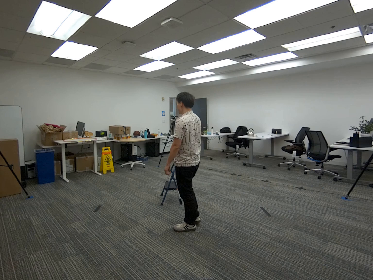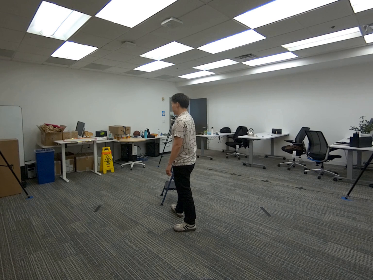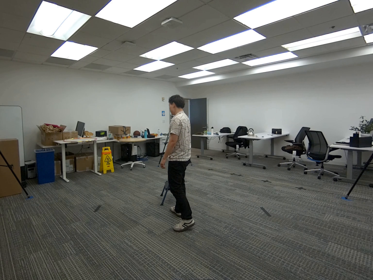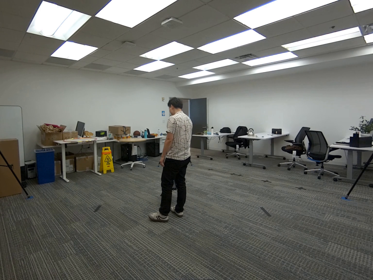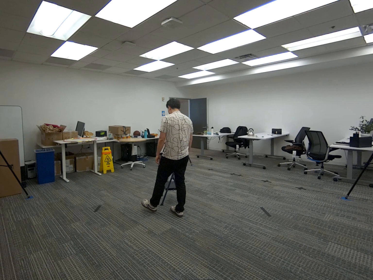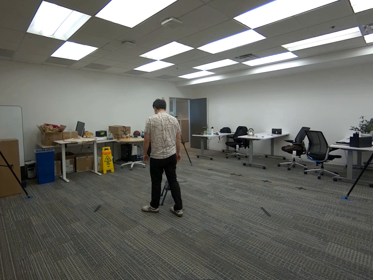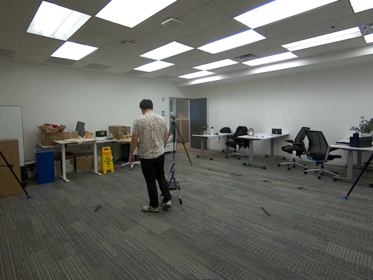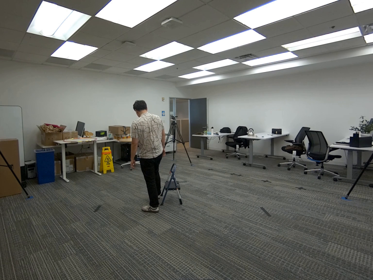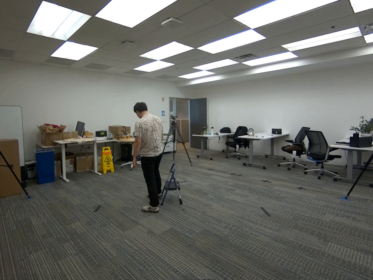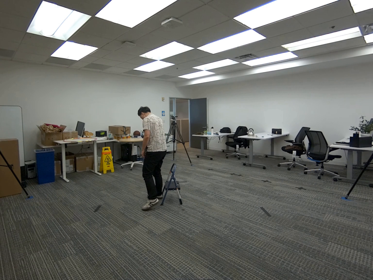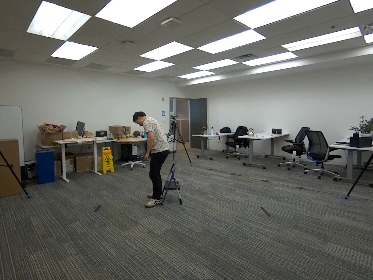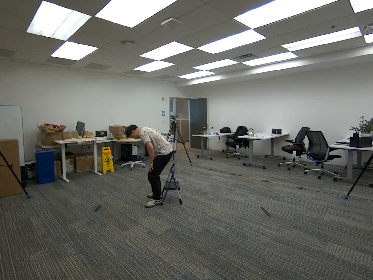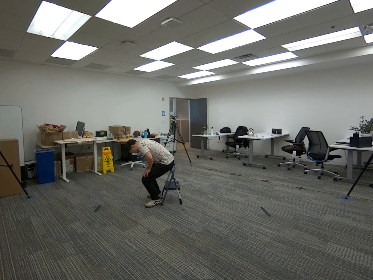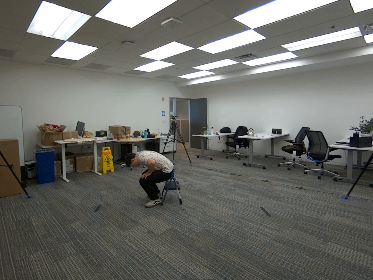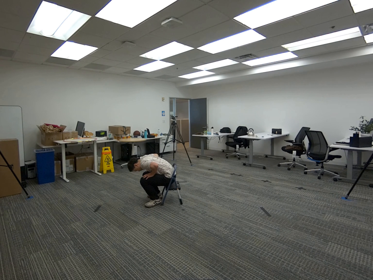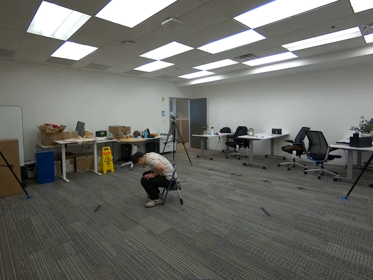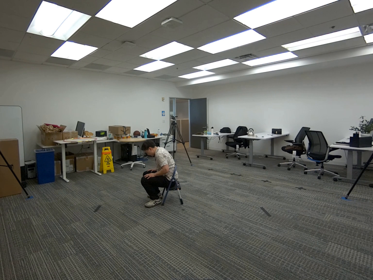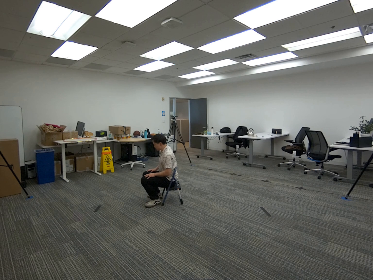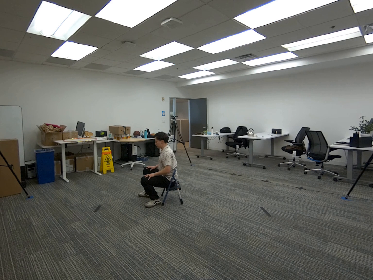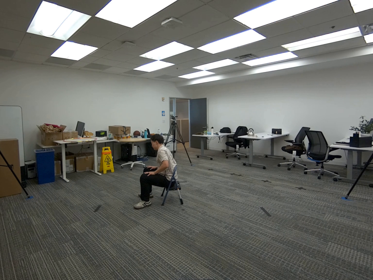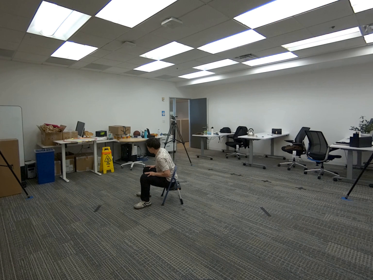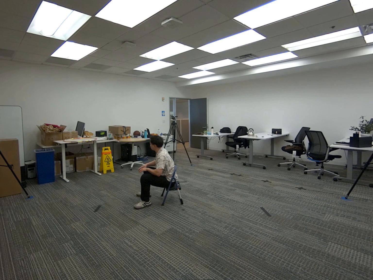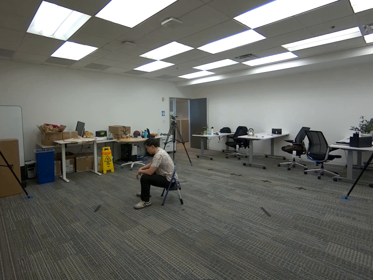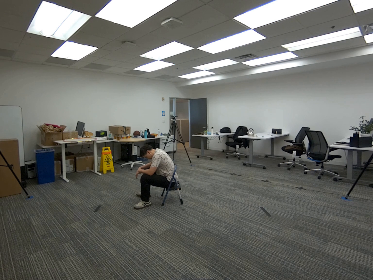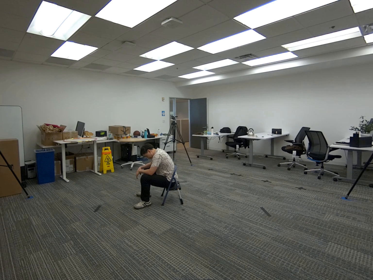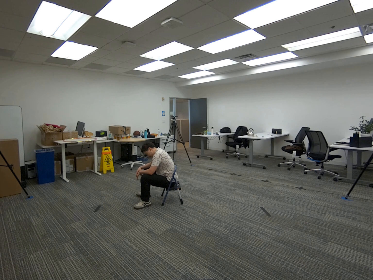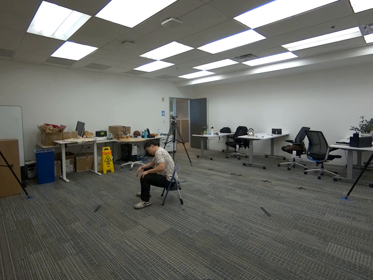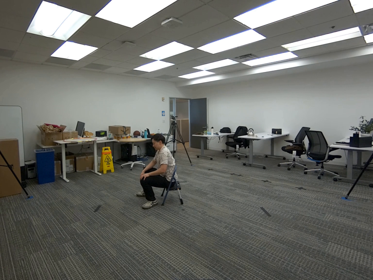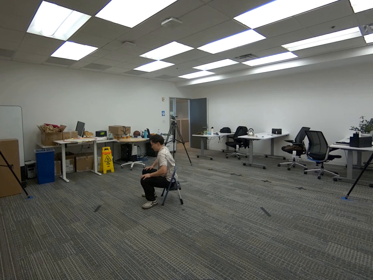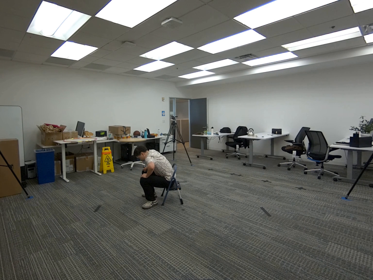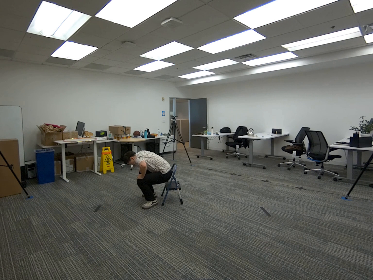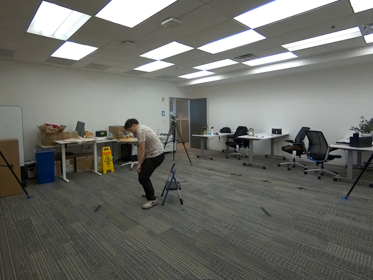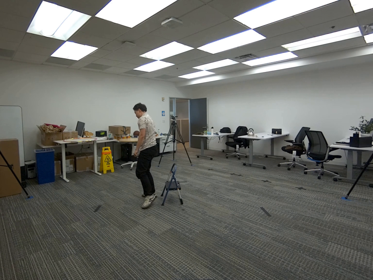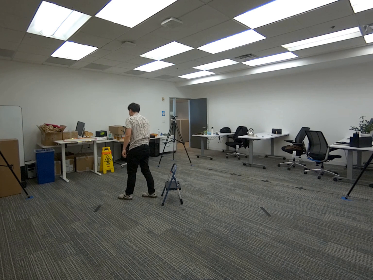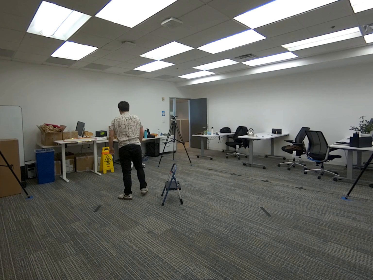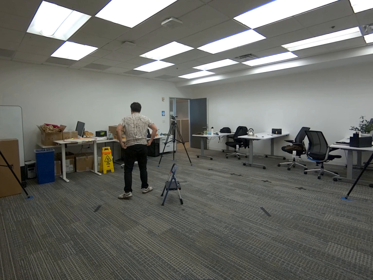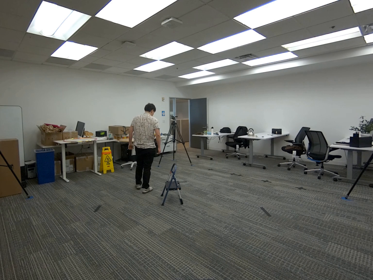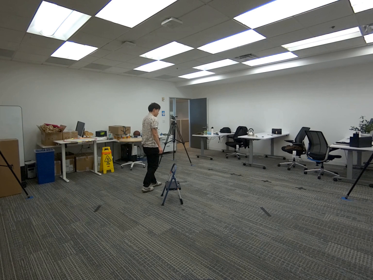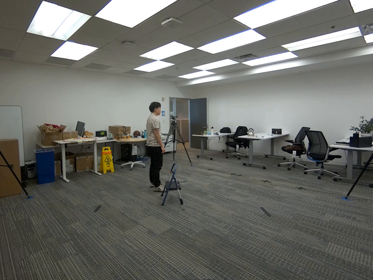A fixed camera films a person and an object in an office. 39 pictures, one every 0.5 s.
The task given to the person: Walk over to the step ladder and sit on the step. Stand up.
